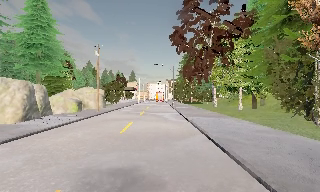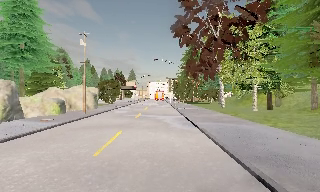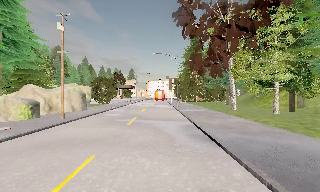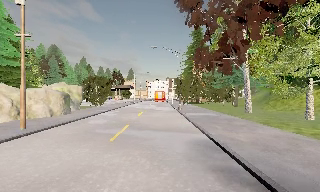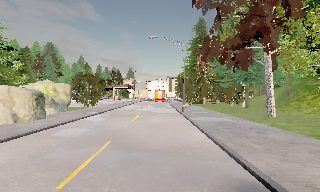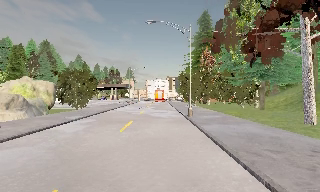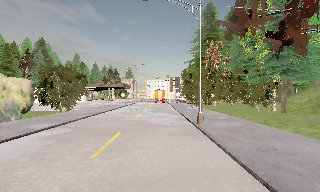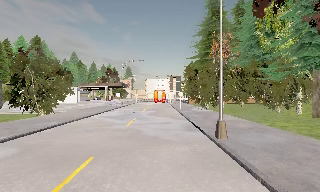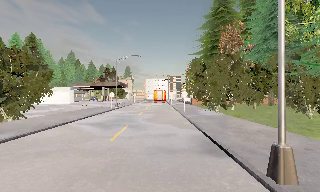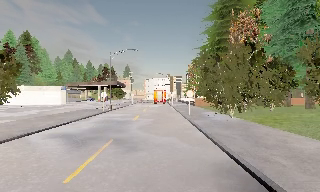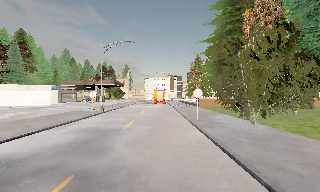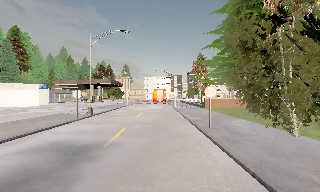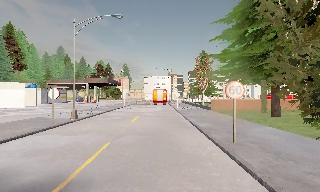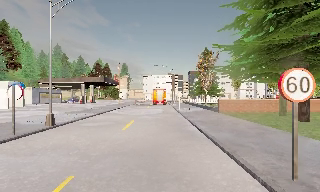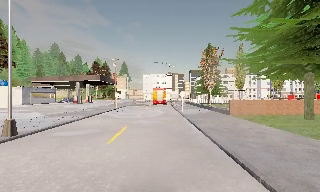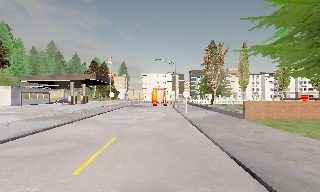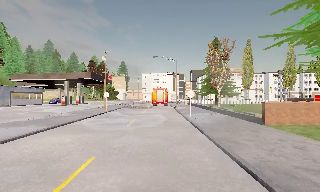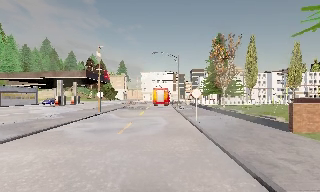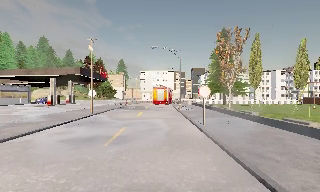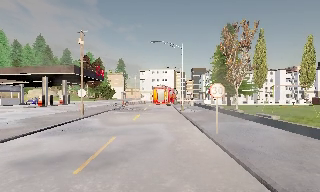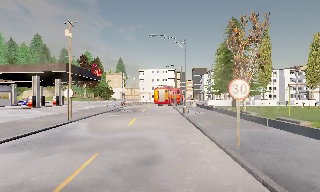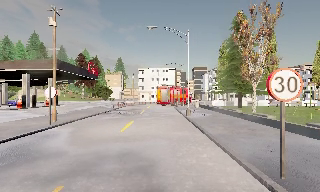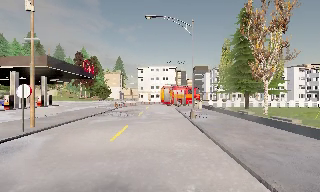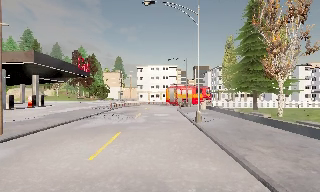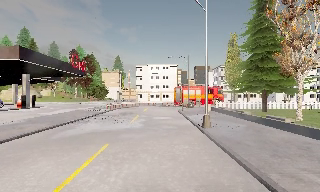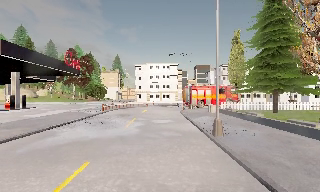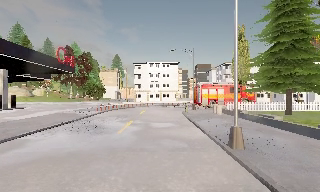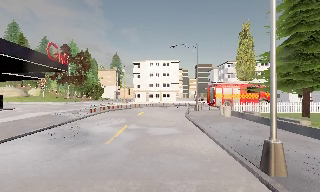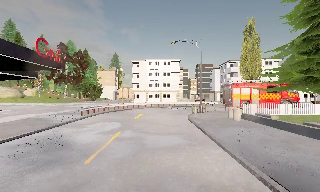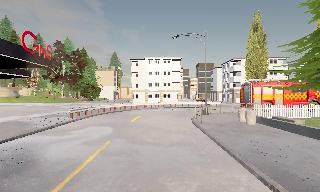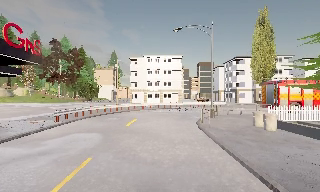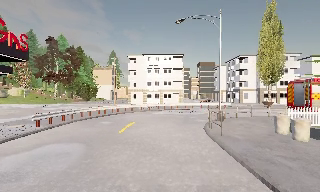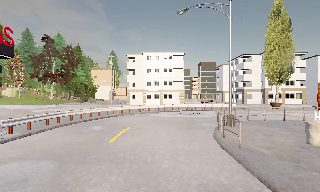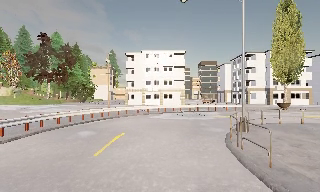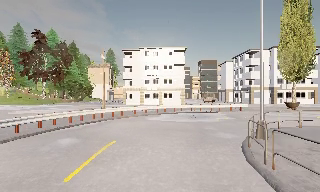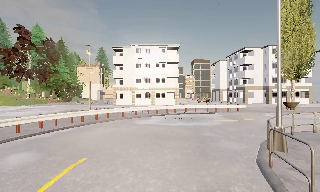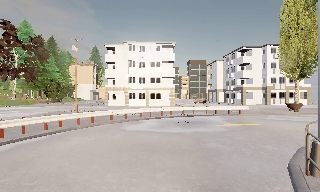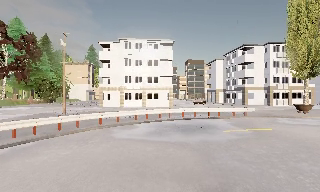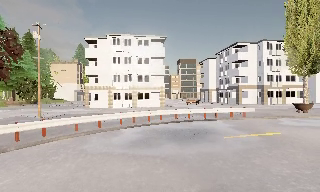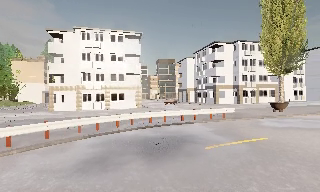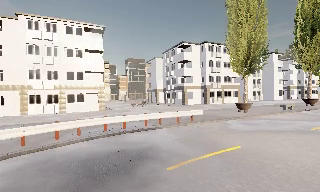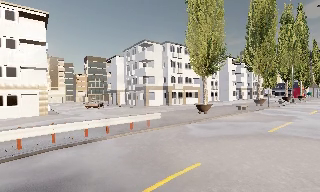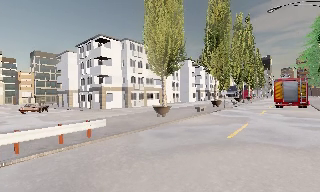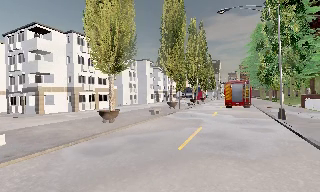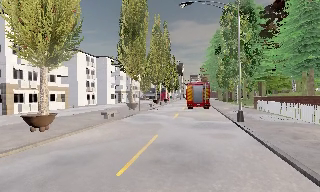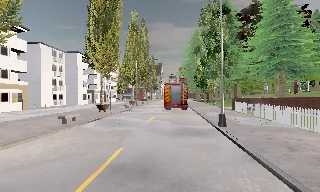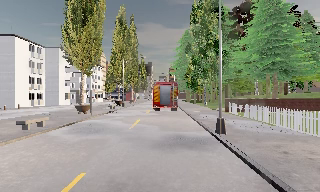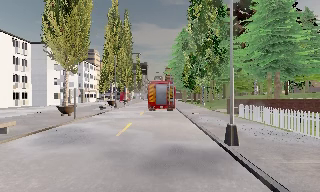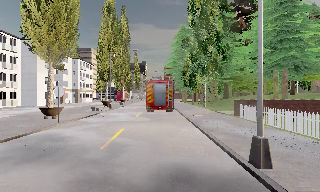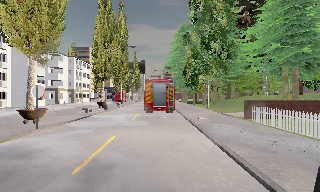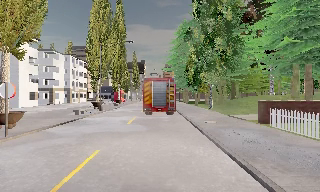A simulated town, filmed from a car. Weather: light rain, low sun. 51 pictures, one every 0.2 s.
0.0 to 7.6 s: The camera travels forward, about 85 m, so what stands in front looms larger. It loses speed.
7.6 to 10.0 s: The camera swings to its right by about 85 degrees, and the scene slides to the left. It travels forward, about 20 m.
The film runs forward here.
